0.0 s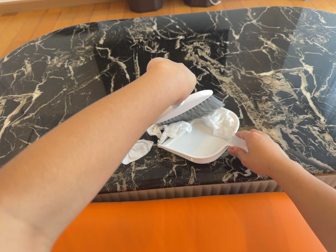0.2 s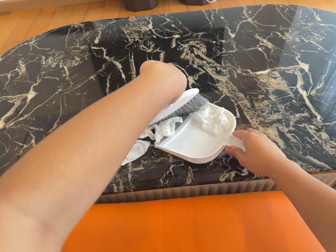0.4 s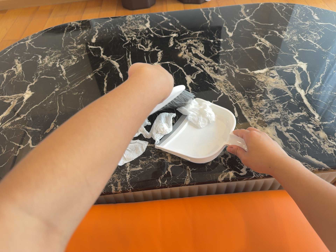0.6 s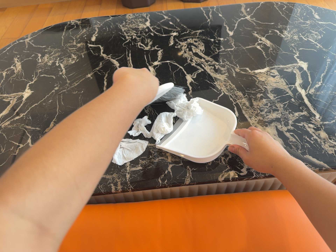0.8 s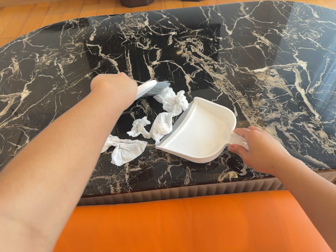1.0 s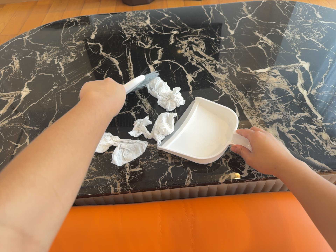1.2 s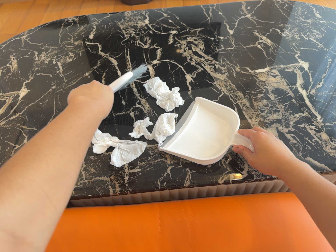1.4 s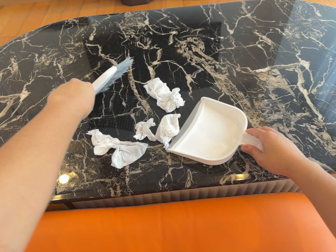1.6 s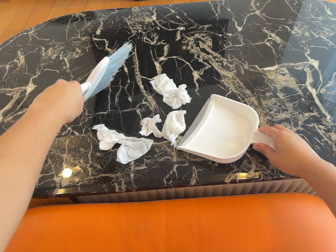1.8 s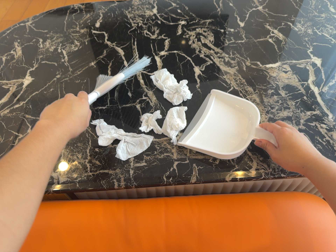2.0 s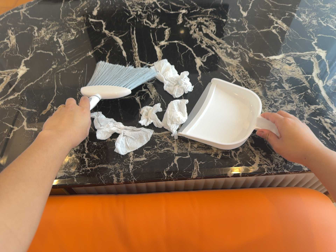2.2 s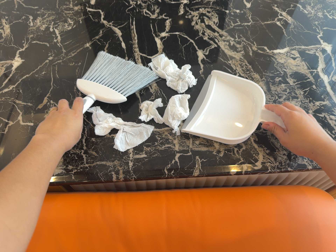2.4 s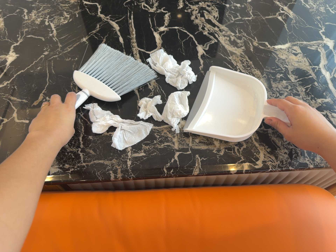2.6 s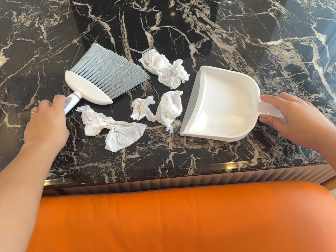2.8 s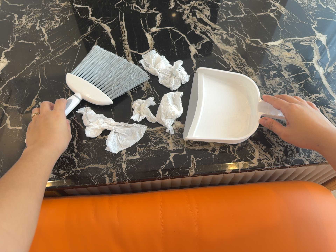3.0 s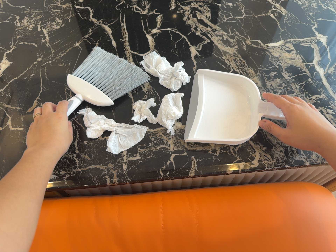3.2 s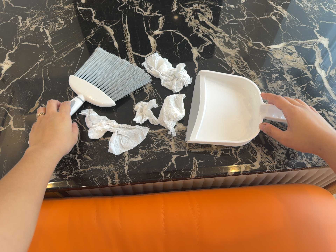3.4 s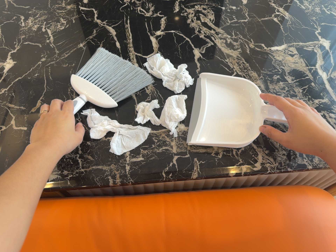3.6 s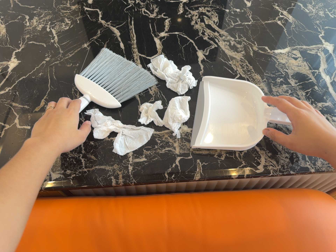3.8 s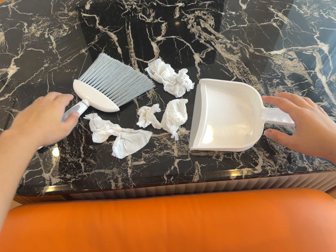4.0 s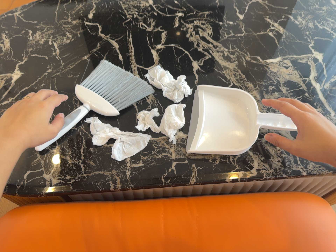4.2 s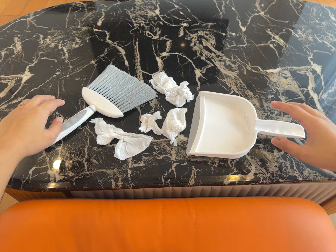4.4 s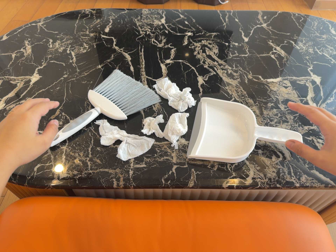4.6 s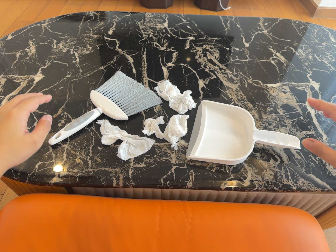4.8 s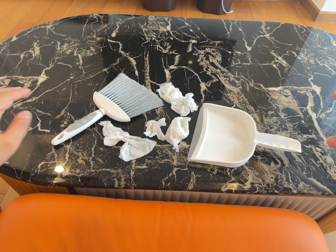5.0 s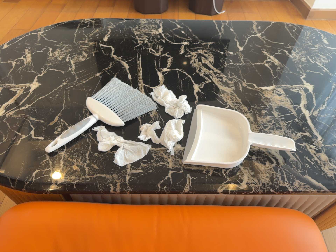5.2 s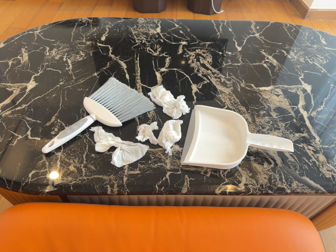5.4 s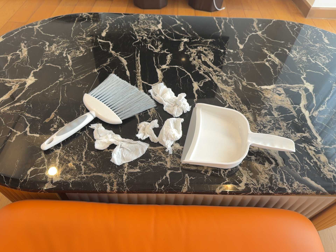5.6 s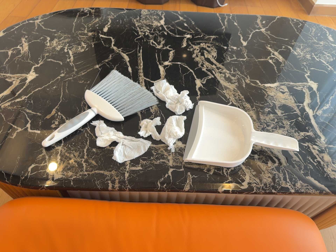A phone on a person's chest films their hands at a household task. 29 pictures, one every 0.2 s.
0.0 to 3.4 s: The camera travels forward, about 9 cm, so what stands in front looms larger. Its aim tips toward the bottom of its view by about 10 degrees.
3.4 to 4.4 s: The camera travels backward, about 7 cm, so what stands in front gets smaller.
4.4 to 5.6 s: The camera shifts only a little, or ends up much as it began.
The film runs backward here.
